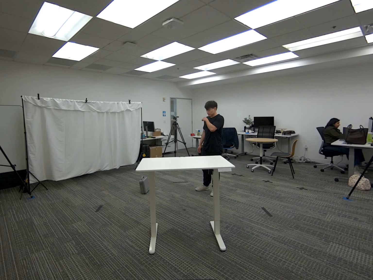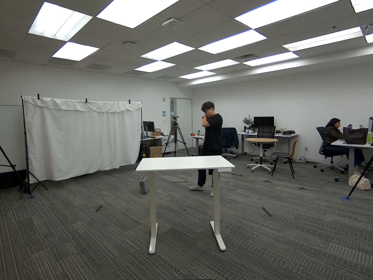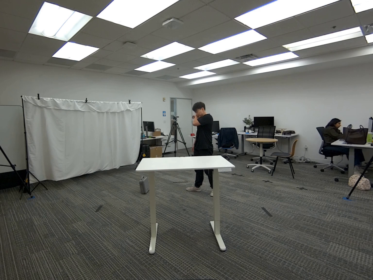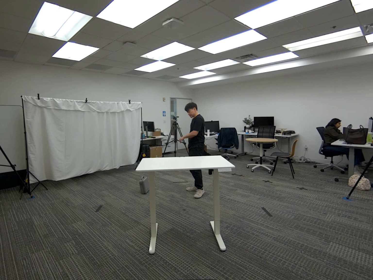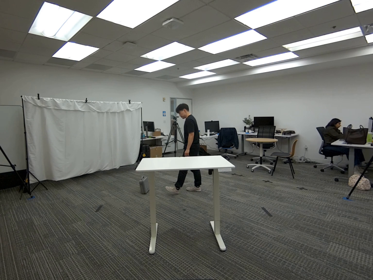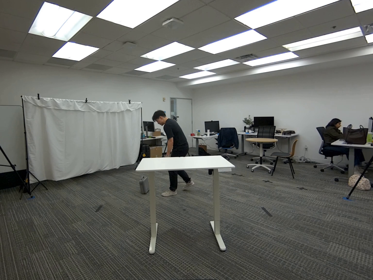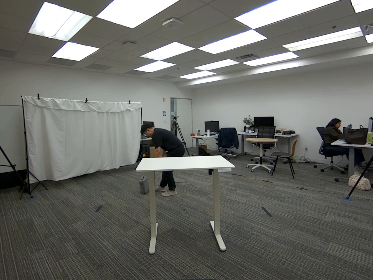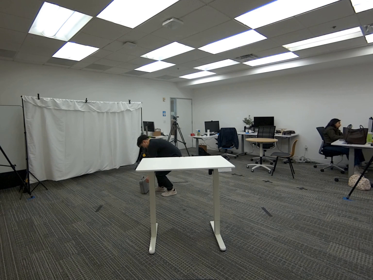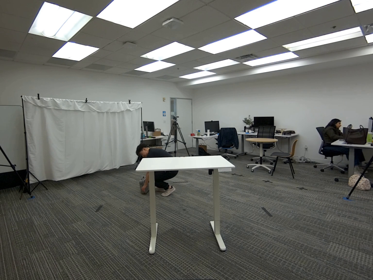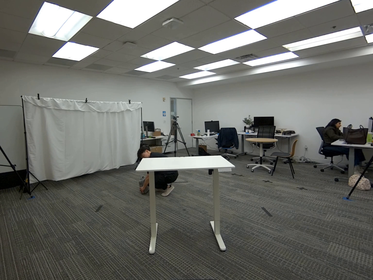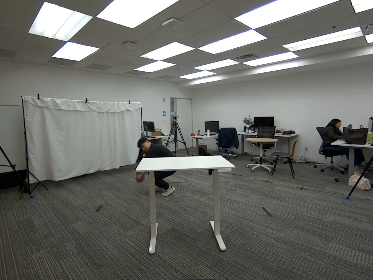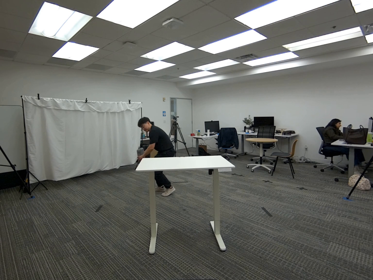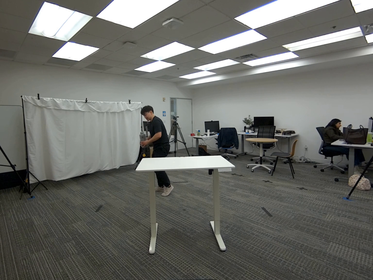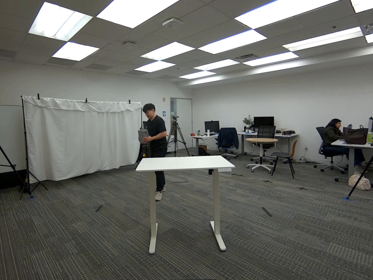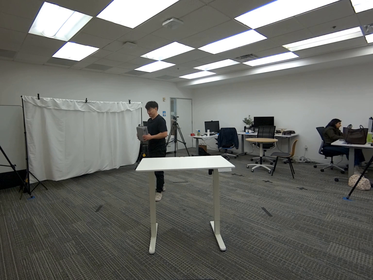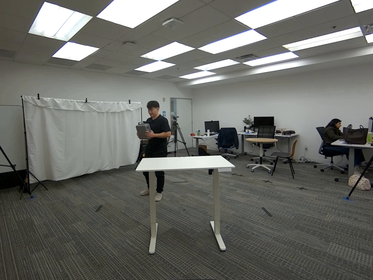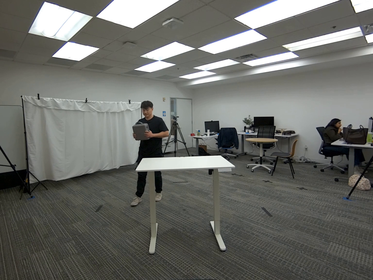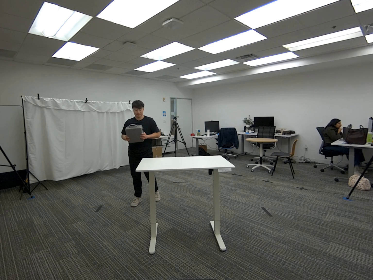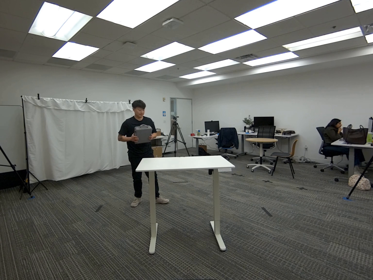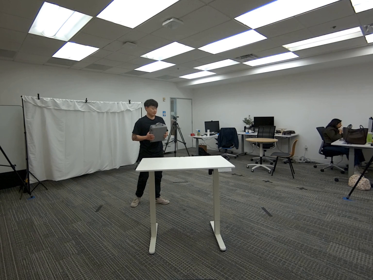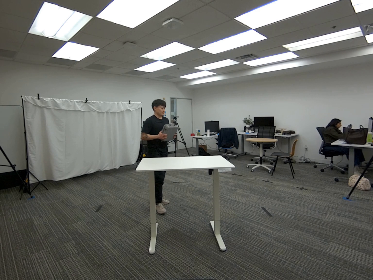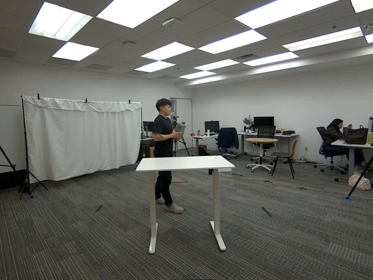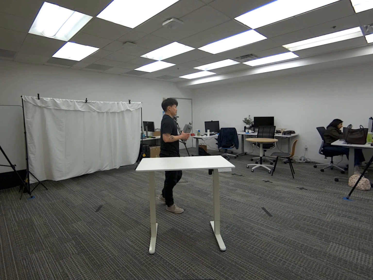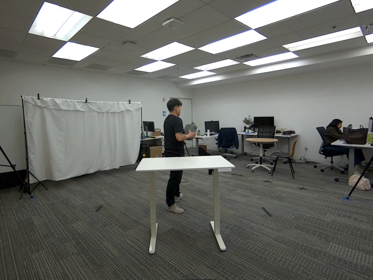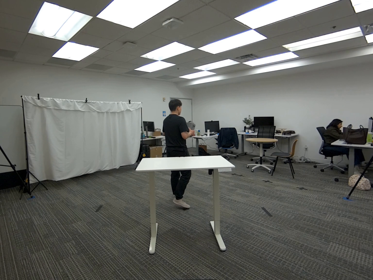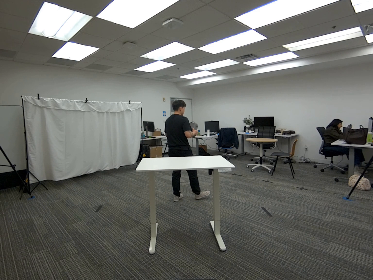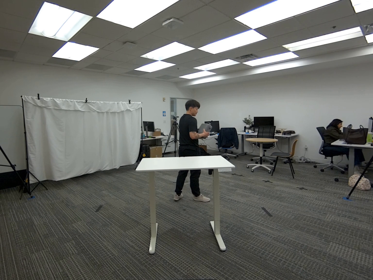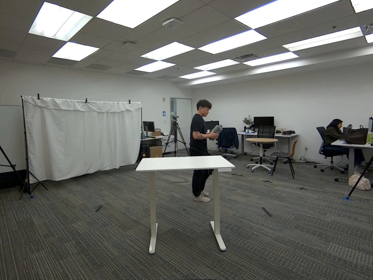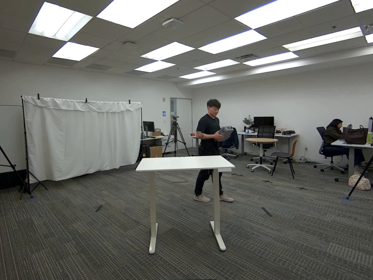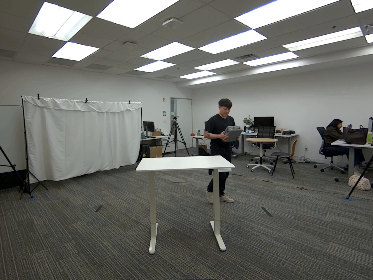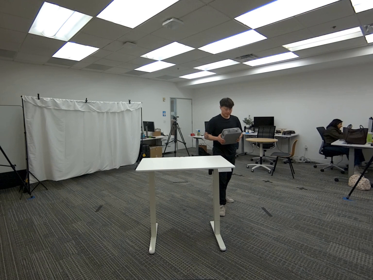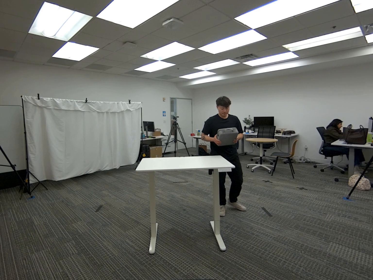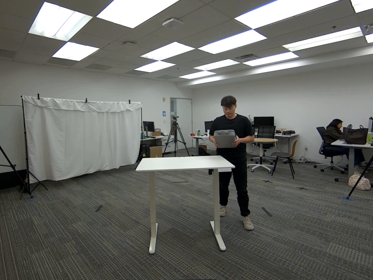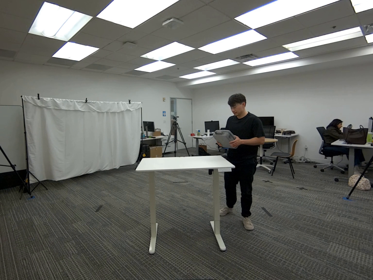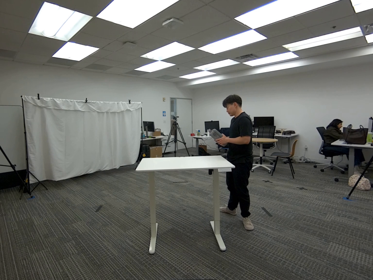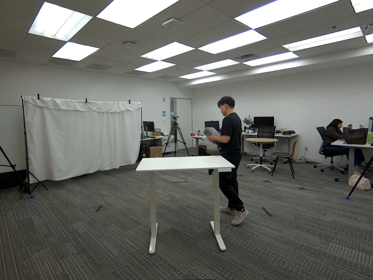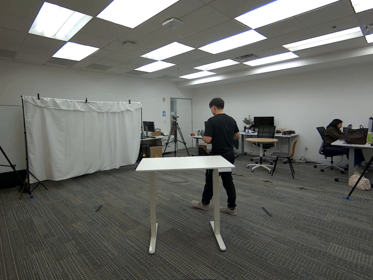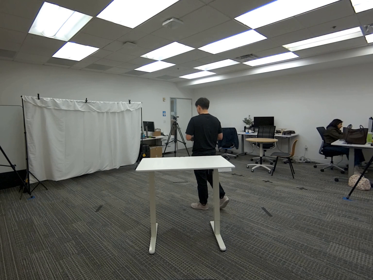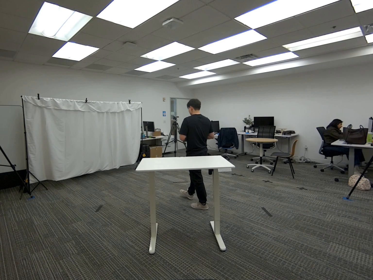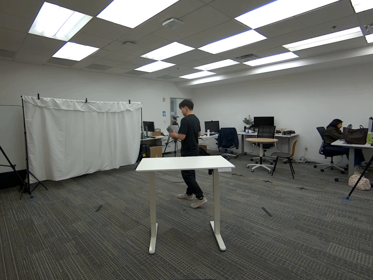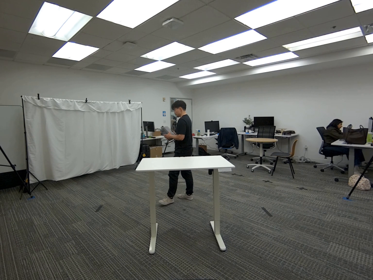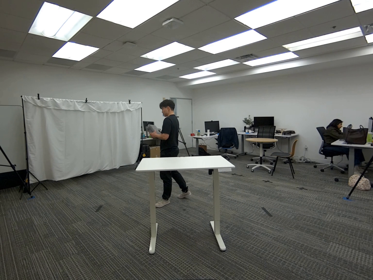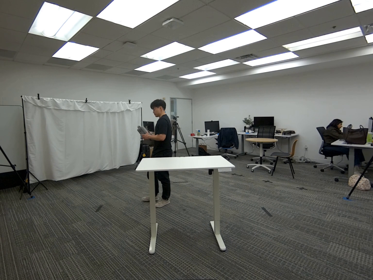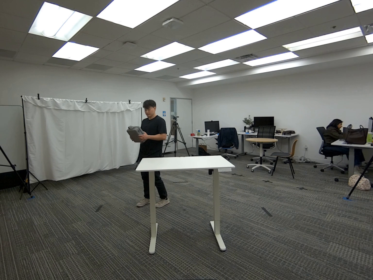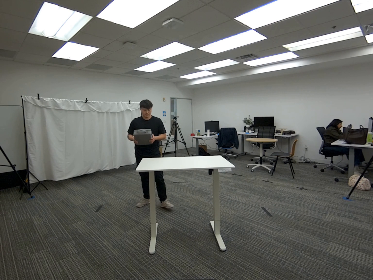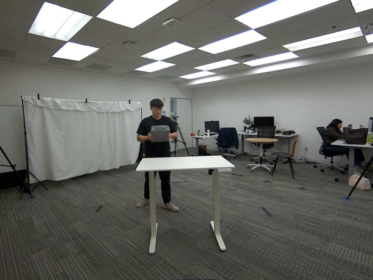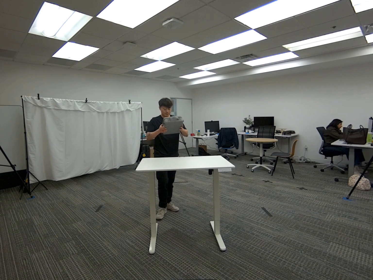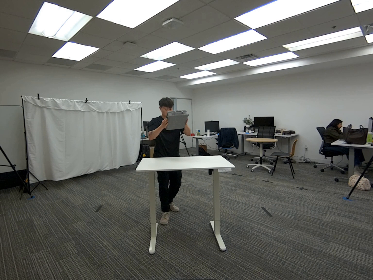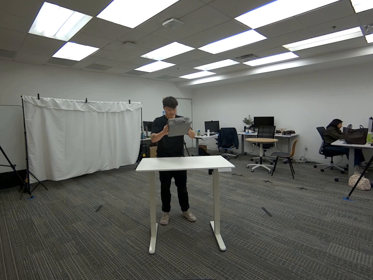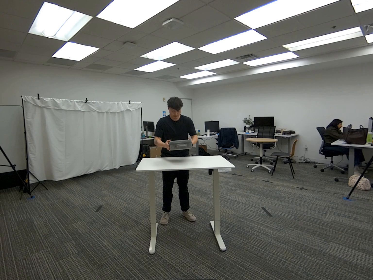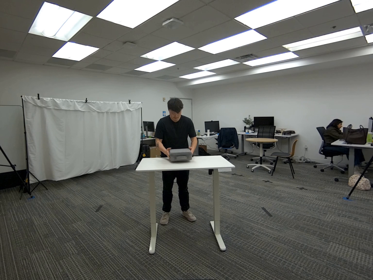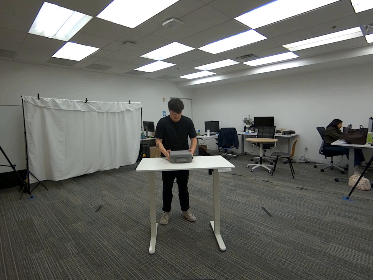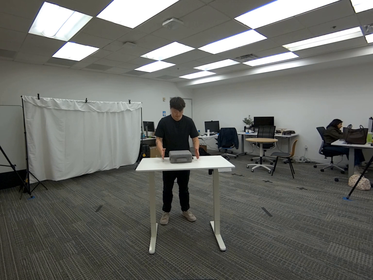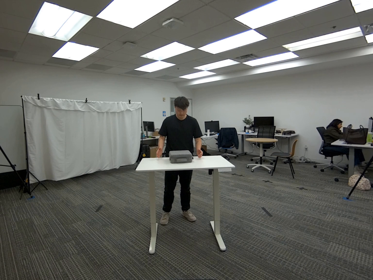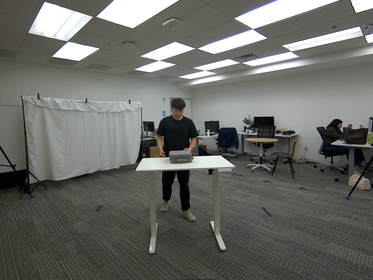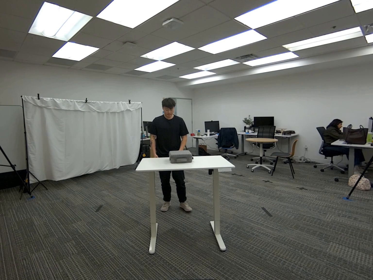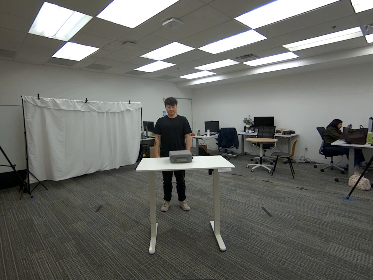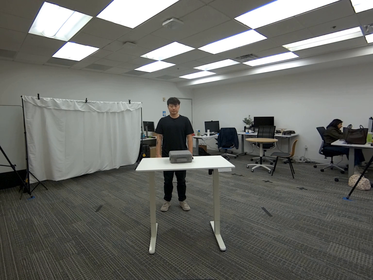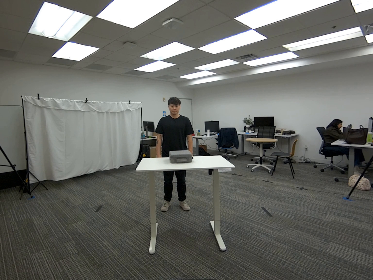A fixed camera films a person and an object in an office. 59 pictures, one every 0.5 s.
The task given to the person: Walk over to the einstar case on the floor. Use both hands to pick up the case and walk within the bounding area. Lastly, place the case on top of the white desk when finish.
